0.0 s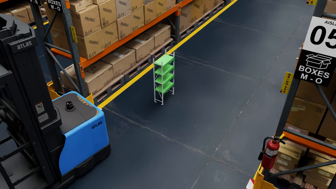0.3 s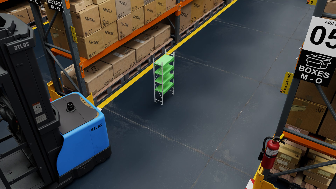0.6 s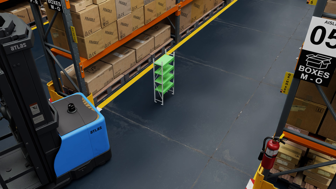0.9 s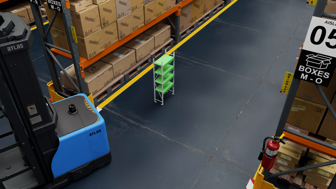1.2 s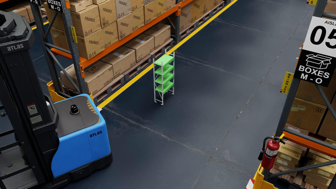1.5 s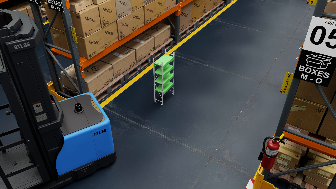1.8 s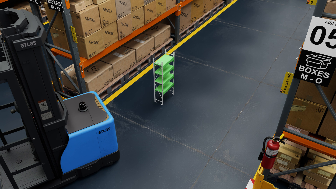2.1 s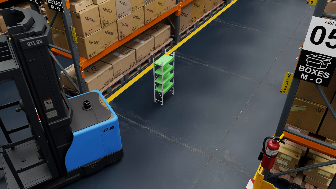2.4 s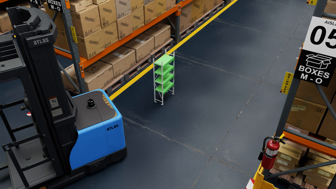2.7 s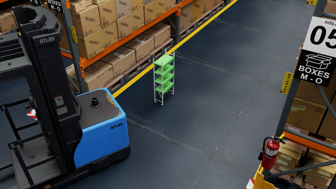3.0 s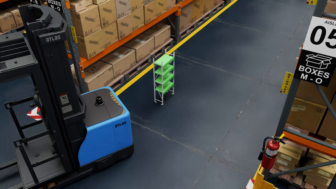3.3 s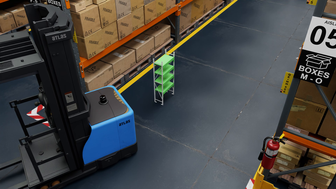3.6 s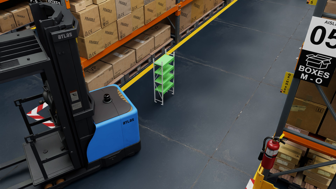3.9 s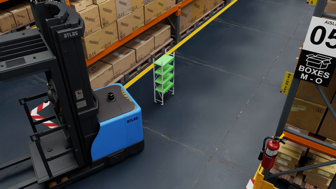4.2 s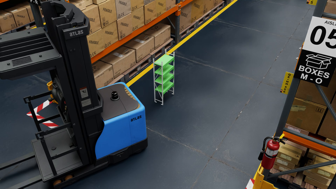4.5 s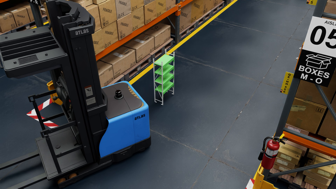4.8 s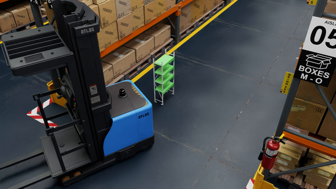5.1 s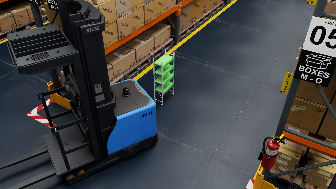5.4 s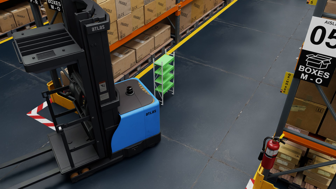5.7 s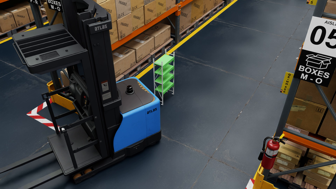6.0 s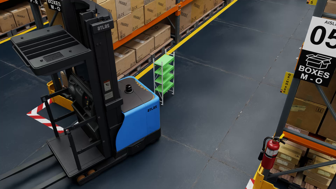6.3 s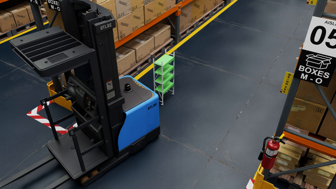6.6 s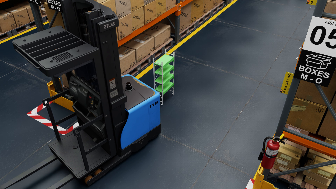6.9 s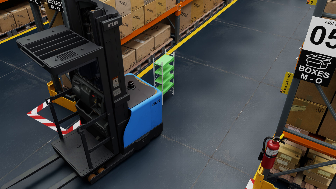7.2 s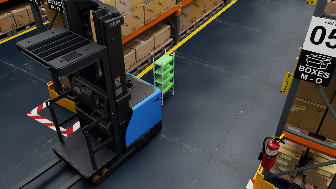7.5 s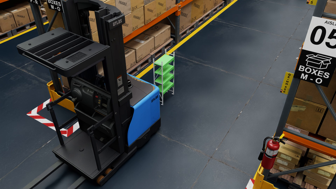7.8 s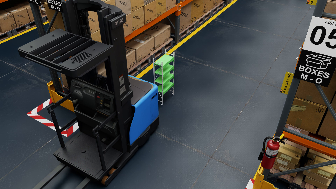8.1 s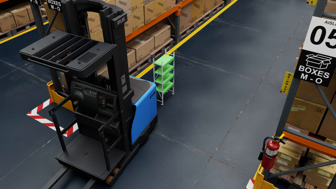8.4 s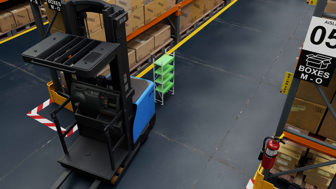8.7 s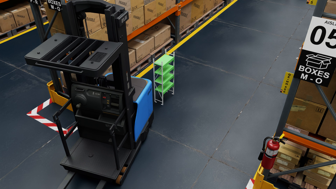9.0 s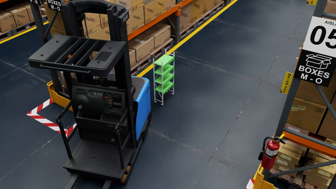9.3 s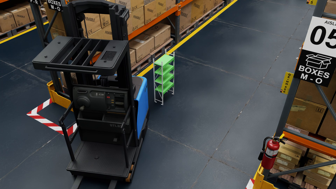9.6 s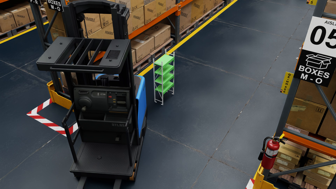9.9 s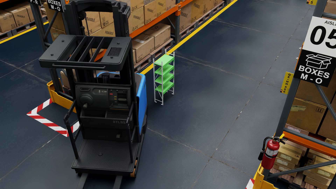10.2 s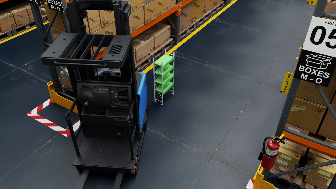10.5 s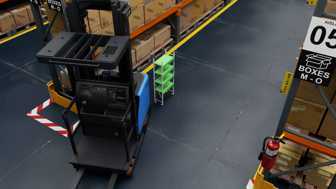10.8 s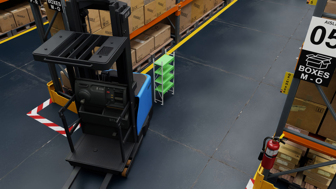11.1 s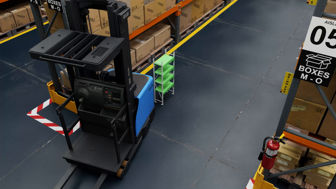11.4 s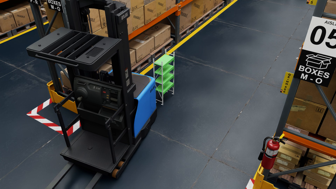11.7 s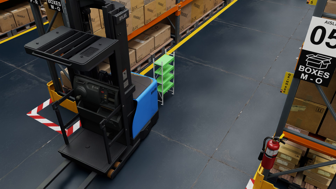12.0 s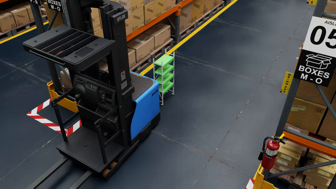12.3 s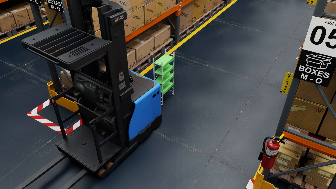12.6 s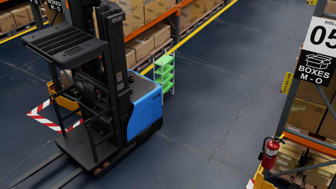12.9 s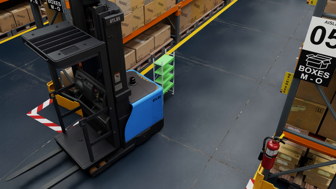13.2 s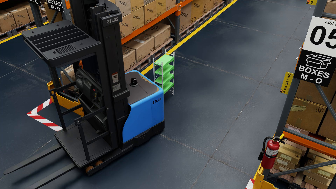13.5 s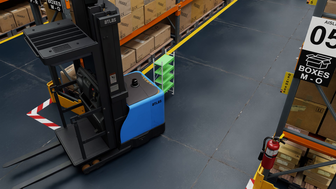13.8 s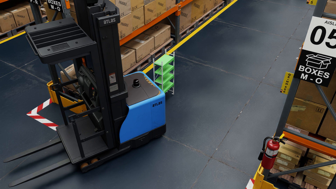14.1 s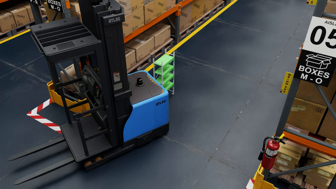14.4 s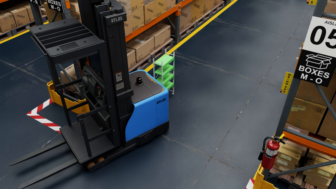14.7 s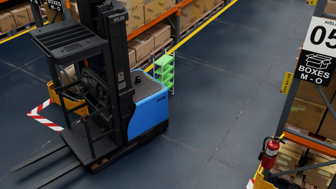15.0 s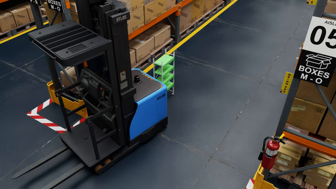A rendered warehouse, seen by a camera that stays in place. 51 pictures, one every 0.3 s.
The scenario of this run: A forklift runs into an object in its way.
